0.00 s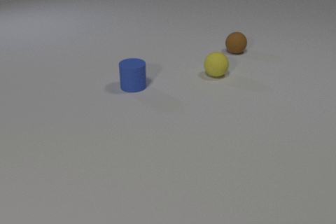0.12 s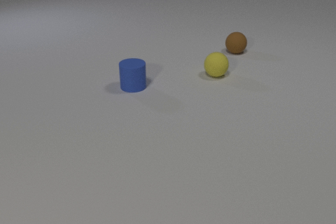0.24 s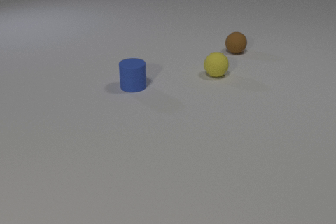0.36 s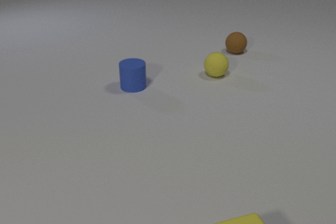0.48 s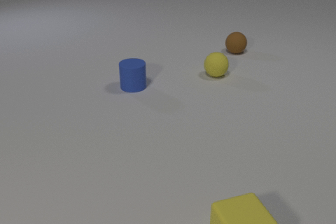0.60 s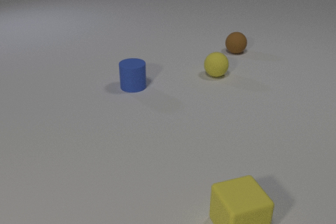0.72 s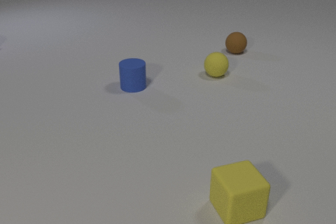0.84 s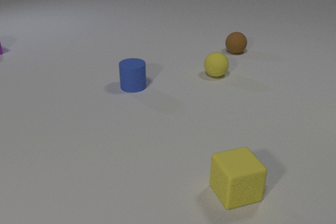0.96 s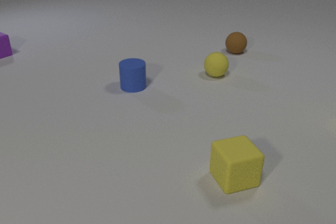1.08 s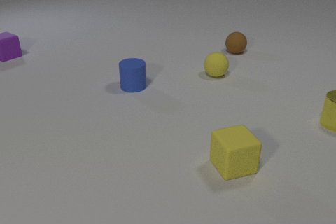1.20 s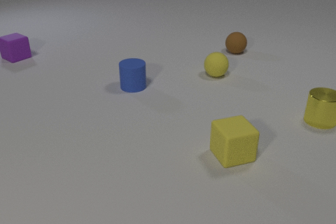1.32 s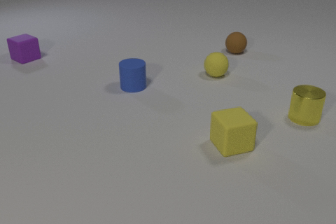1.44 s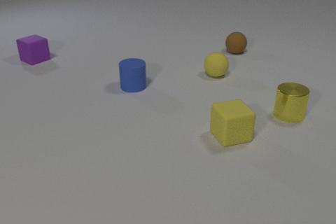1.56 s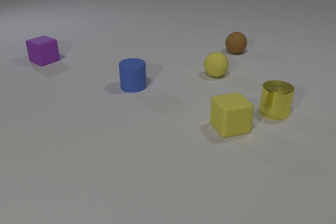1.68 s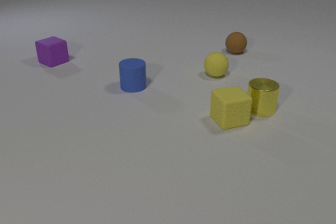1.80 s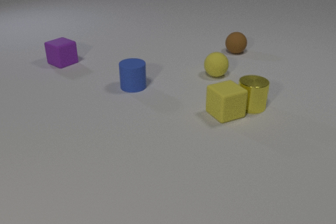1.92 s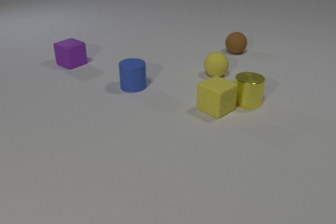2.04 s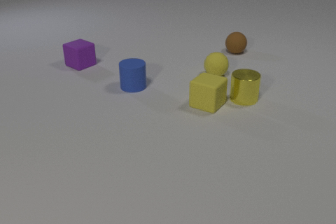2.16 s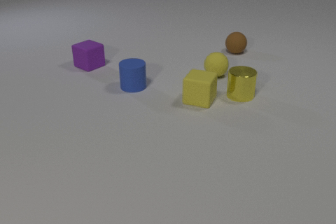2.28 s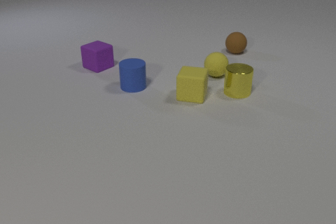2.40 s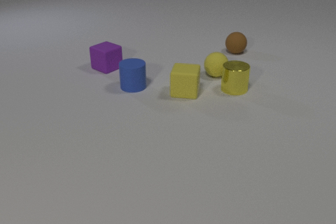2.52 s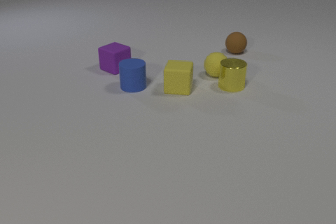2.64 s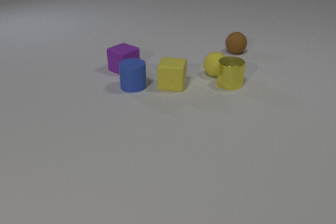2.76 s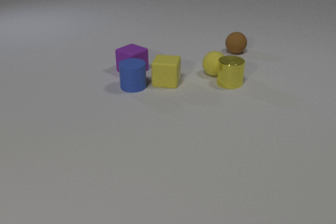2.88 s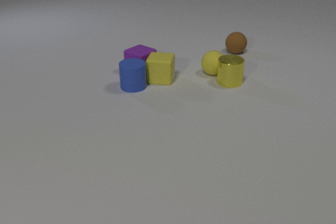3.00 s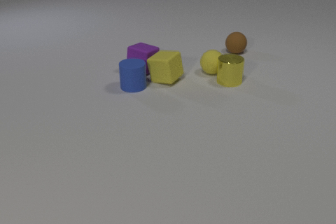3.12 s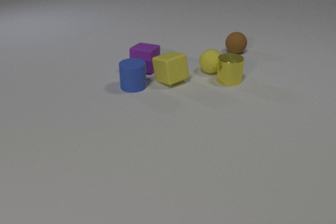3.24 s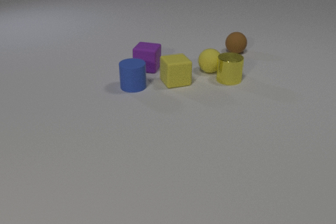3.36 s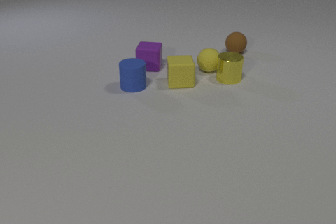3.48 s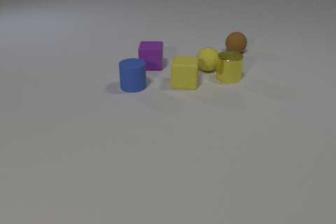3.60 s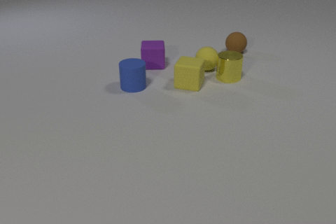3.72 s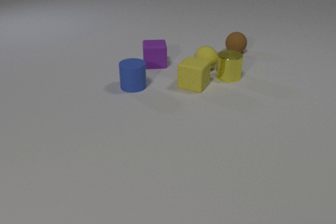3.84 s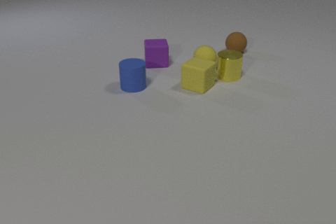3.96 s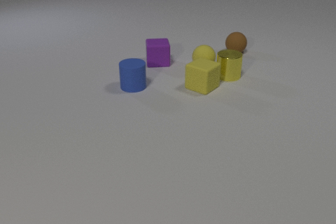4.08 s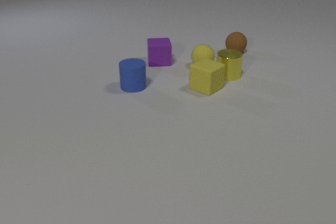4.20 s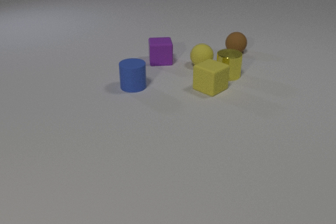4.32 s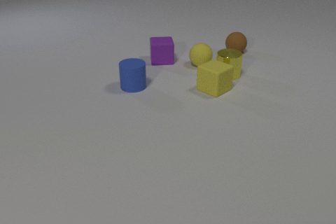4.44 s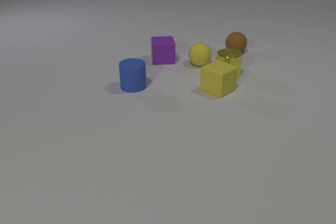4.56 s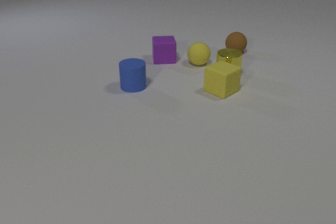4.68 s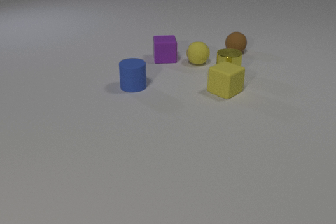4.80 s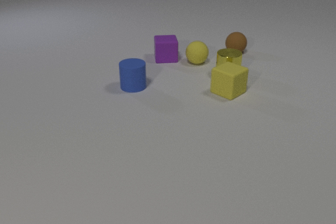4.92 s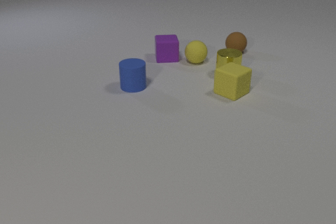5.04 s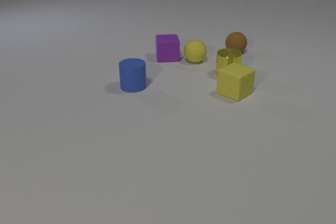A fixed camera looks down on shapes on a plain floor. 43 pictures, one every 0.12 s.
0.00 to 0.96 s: The yellow rubber cube comes in at the bottom edge, slides away from the camera. The purple rubber cube comes in at the left edge, slides to the right and toward the camera.
0.96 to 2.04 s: The yellow rubber cube slides away from the camera, spins counterclockwise seen from above by about 45 degrees, its near face sliding to the right. The yellow metal cylinder comes in at the right edge, slides to the left. The purple rubber cube slides to the right and toward the camera. The yellow rubber cube and the yellow metal cylinder collide.
2.04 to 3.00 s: The yellow rubber cube slides away from the camera and to the left. The yellow metal cylinder slides away from the camera and to the left. The purple rubber cube slides to the right. The yellow rubber sphere rolls away from the camera. The yellow metal cylinder and the yellow rubber sphere collide. The yellow rubber cube and the purple rubber cube collide.
3.00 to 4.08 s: The yellow rubber cube slides to the right, spins so that its near face slides to the left, clockwise seen from above. The yellow metal cylinder slides away from the camera. The purple rubber cube slides away from the camera and to the right, spins so that its near face slides to the right, counterclockwise seen from above. The yellow rubber sphere rolls away from the camera and to the left.
4.08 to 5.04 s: The yellow rubber cube slides to the right. The purple rubber cube slides away from the camera and to the right. The yellow rubber sphere rolls away from the camera and to the left.
How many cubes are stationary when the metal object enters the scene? 0.
How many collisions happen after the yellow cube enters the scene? 3.
What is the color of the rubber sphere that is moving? yellow.
